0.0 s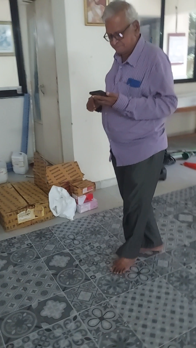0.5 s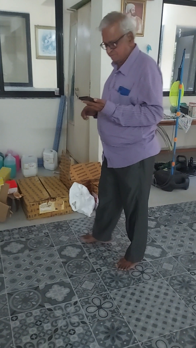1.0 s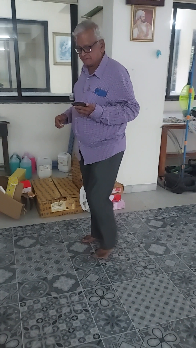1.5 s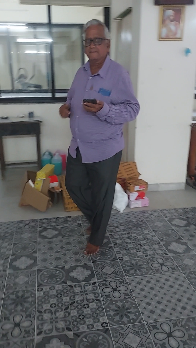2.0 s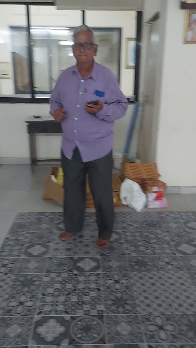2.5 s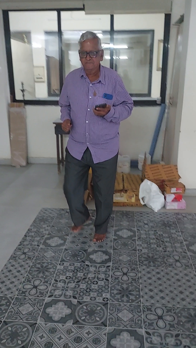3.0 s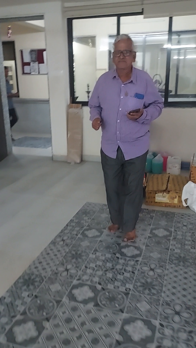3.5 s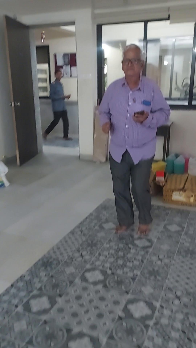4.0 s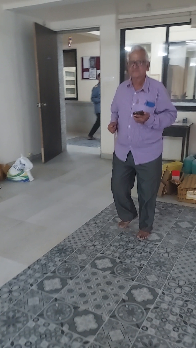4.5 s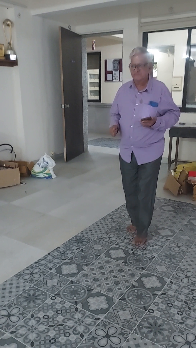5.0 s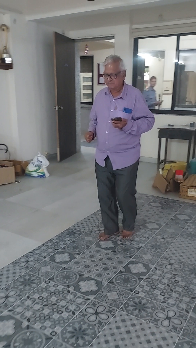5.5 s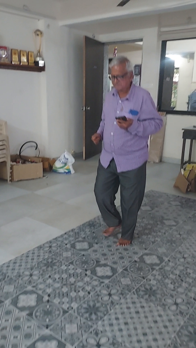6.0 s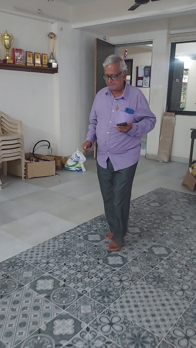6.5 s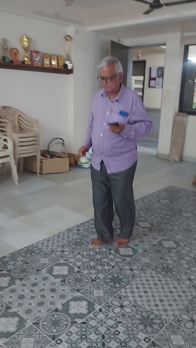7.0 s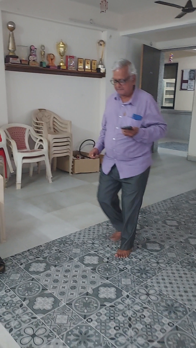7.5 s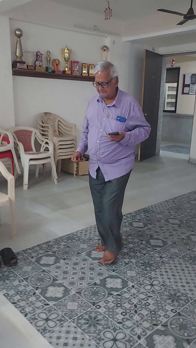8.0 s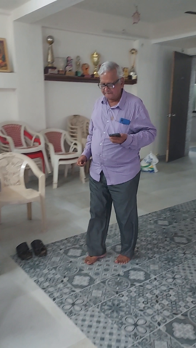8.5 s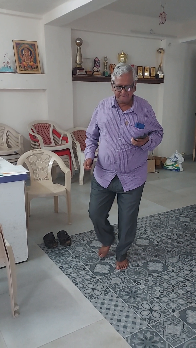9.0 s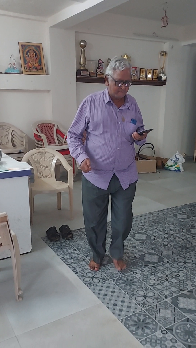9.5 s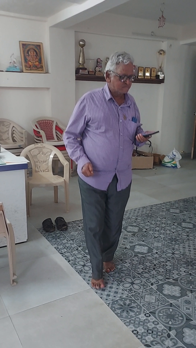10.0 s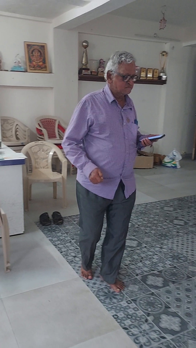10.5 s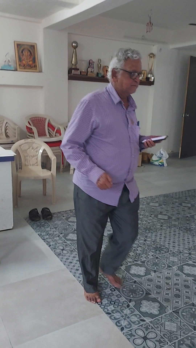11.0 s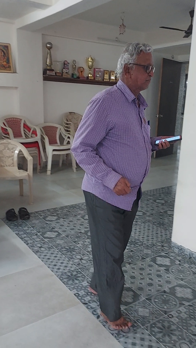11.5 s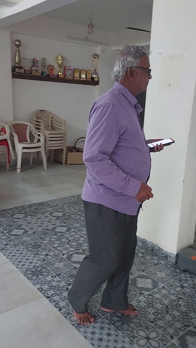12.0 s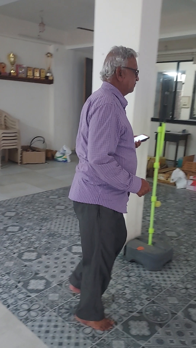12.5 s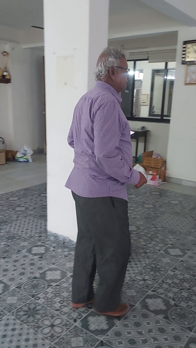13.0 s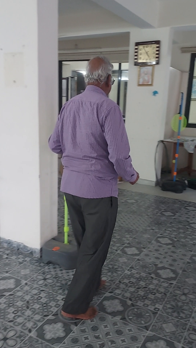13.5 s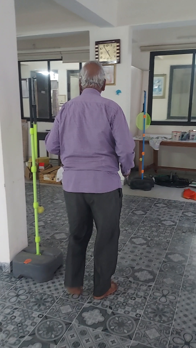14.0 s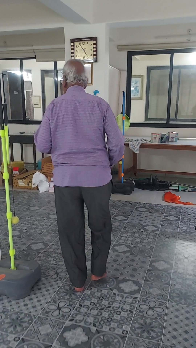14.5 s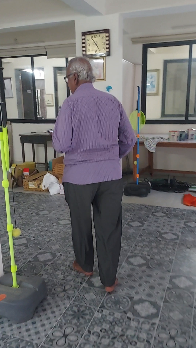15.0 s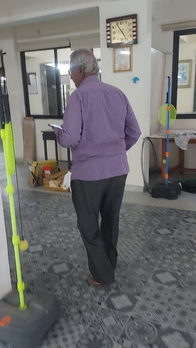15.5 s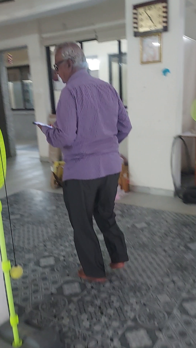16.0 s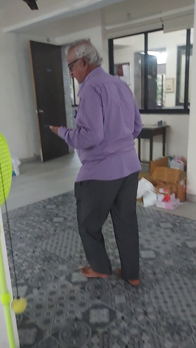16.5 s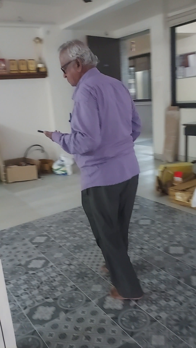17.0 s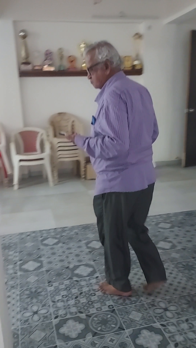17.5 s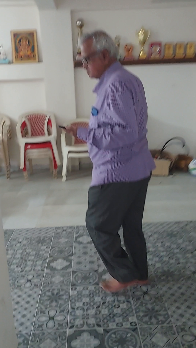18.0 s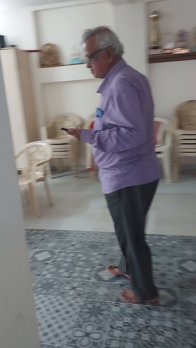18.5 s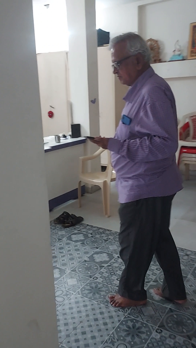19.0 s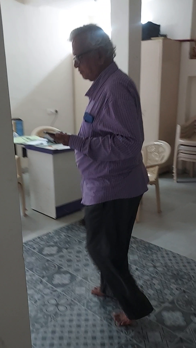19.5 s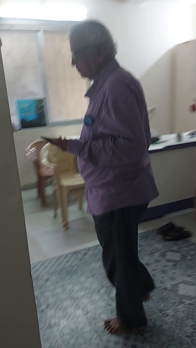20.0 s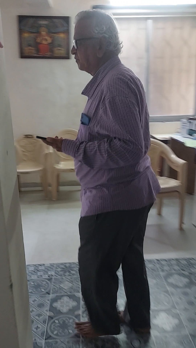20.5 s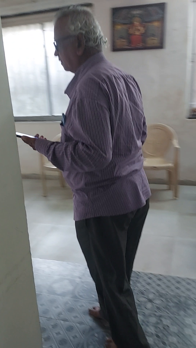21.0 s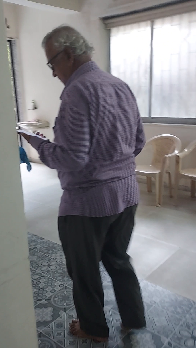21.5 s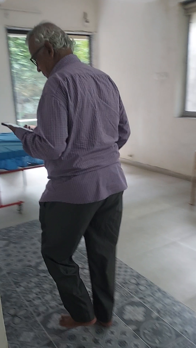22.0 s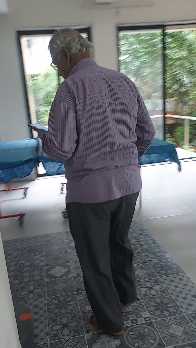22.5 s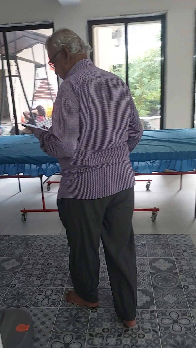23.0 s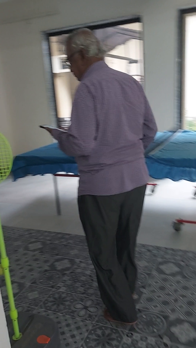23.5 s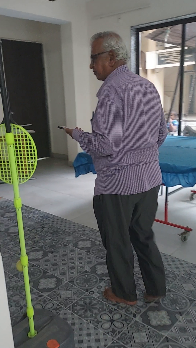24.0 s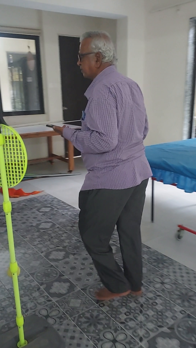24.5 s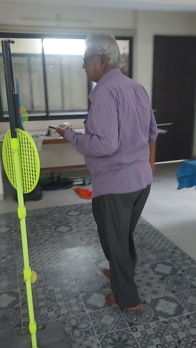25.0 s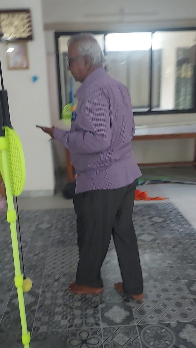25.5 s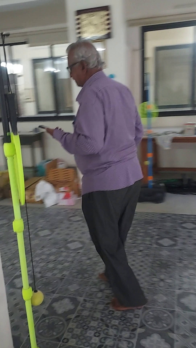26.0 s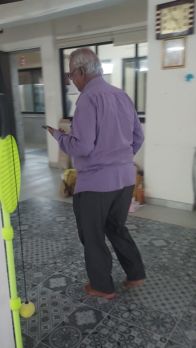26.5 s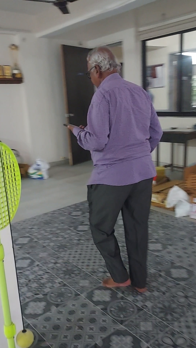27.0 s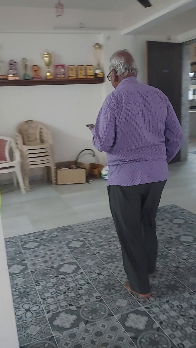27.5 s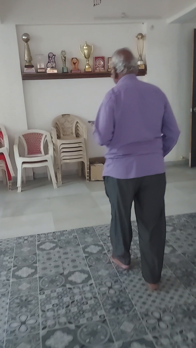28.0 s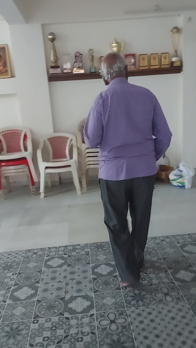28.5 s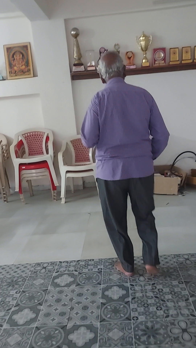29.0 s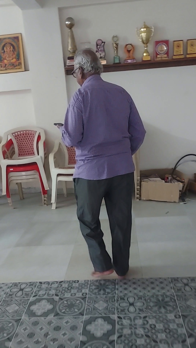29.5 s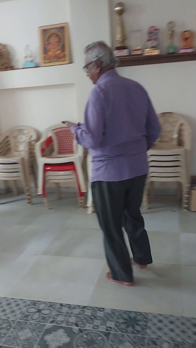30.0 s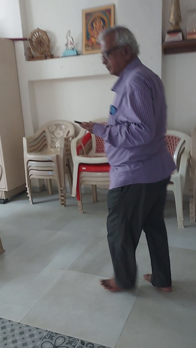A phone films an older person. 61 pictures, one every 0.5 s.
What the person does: Jogging.
